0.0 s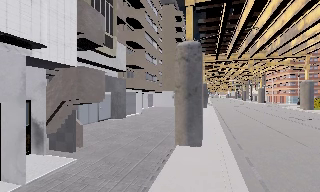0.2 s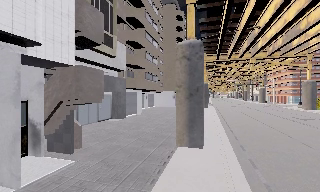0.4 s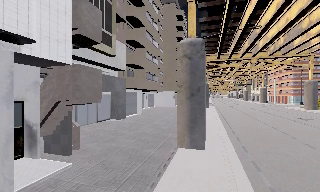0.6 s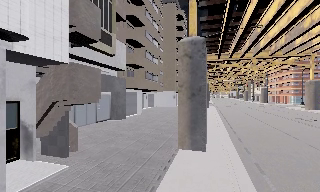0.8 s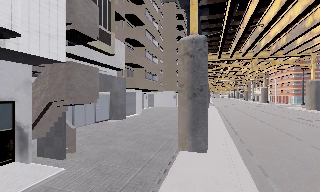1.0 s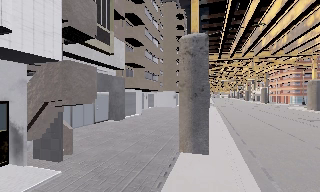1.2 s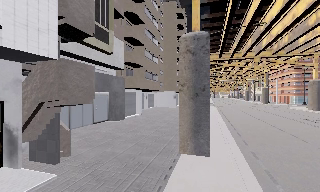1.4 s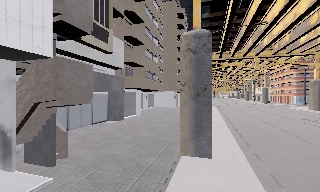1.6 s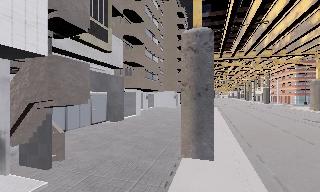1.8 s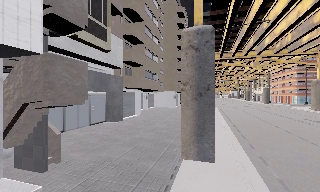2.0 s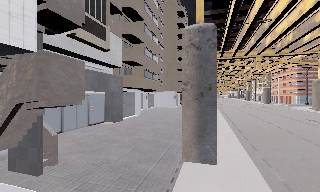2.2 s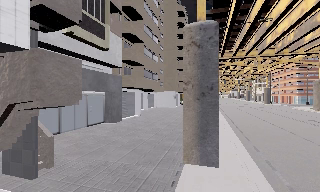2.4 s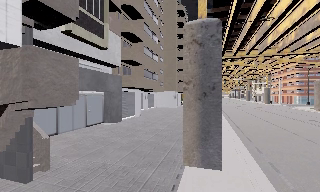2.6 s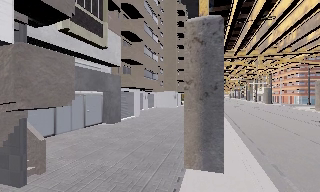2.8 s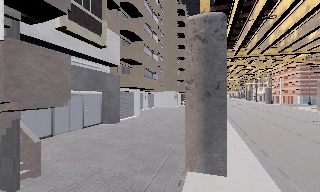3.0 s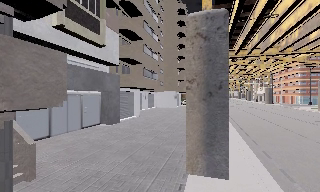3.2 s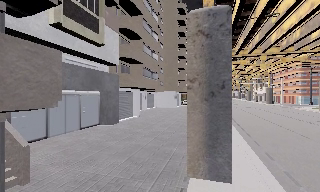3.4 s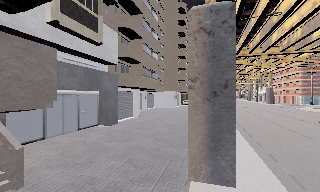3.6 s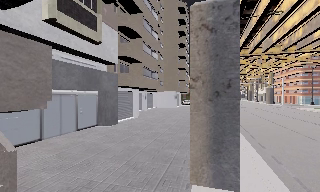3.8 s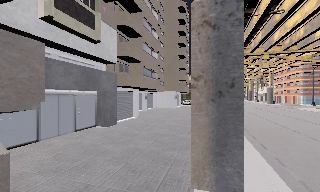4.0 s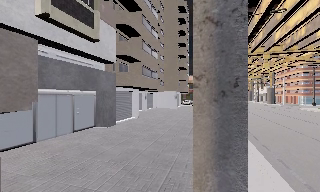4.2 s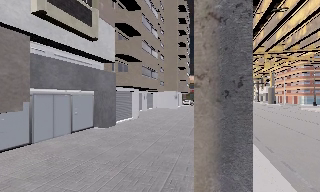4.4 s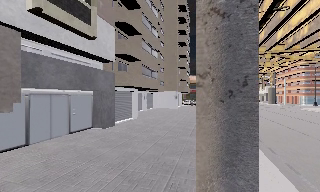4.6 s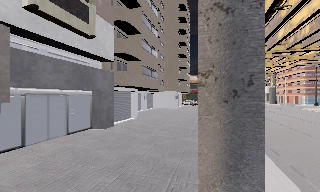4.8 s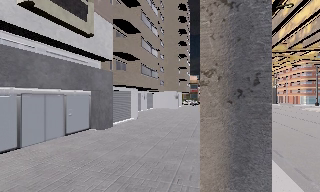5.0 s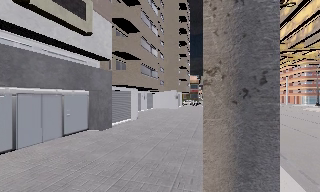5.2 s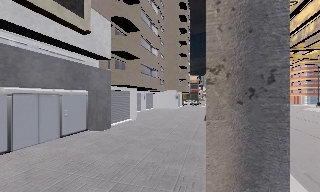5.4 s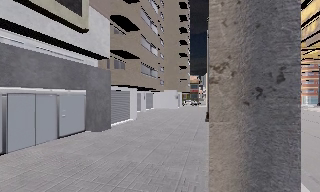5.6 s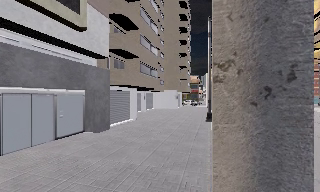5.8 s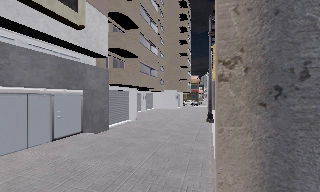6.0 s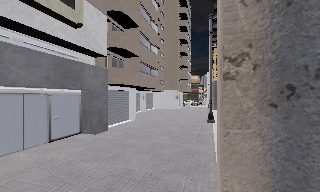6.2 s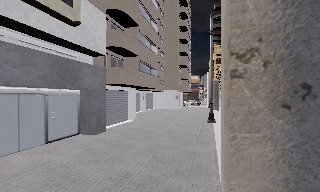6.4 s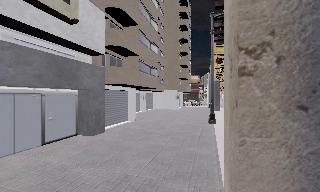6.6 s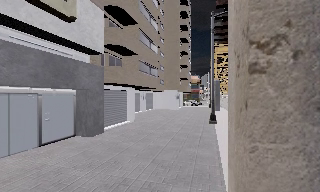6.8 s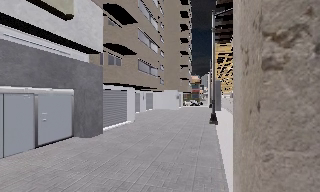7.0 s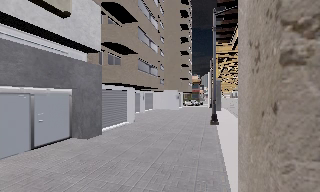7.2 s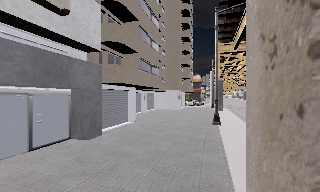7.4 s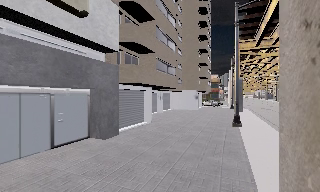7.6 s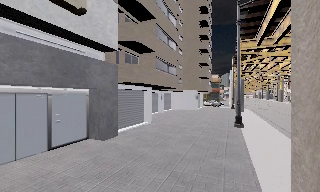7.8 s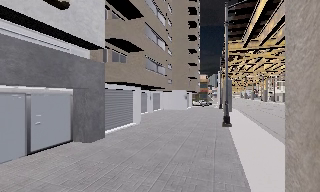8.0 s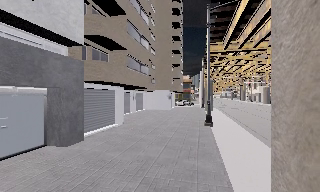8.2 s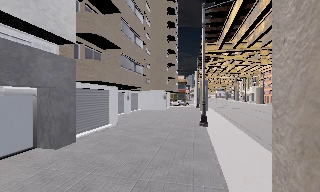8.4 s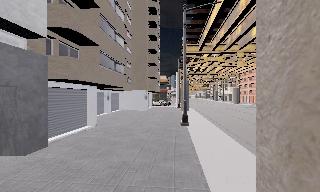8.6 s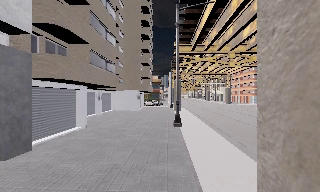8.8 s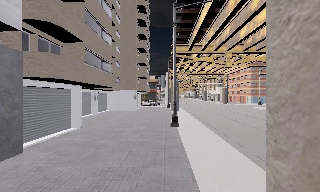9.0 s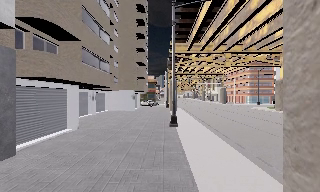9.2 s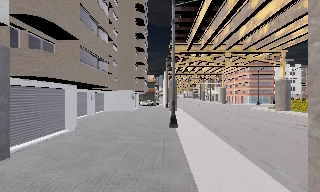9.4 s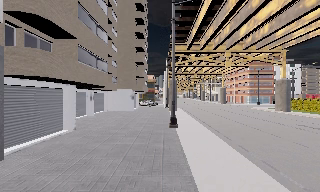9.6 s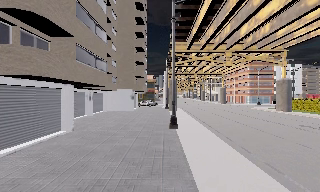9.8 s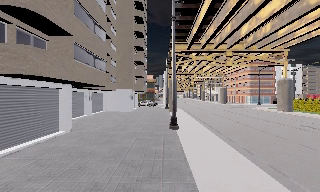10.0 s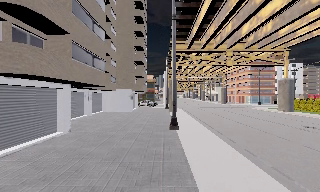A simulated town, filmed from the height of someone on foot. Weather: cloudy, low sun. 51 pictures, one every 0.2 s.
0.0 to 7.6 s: The camera travels forward, about 8 m, so what stands in front looms larger.
7.6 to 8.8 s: The camera swings to its right by about 20 degrees, and the scene slides to the left. It travels forward, about 1 m, so what stands in front looms larger.
8.8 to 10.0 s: The camera travels forward, about 1 m, so what stands in front looms larger.
The film runs forward here.
